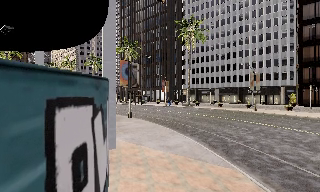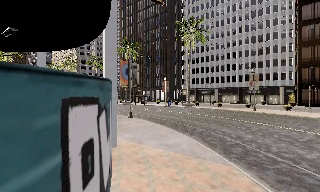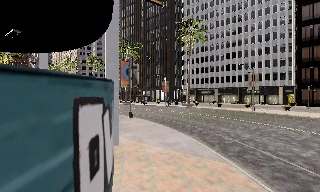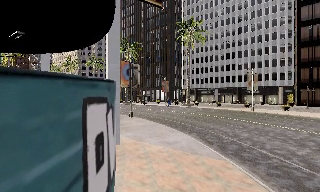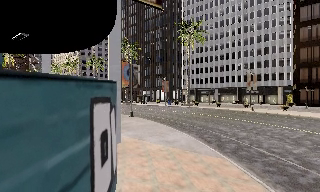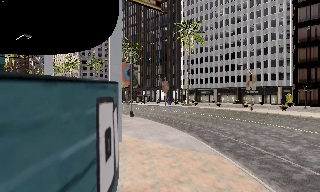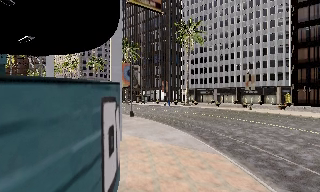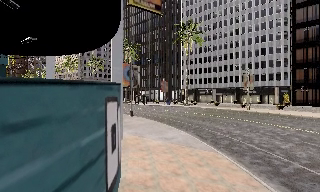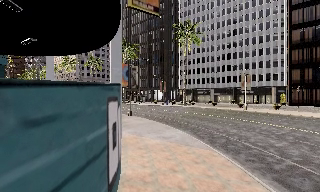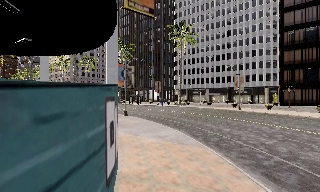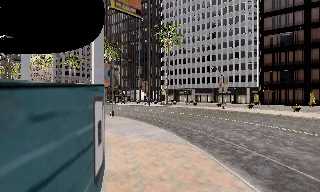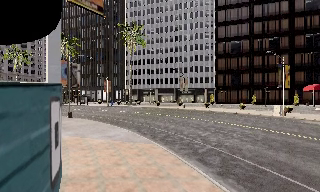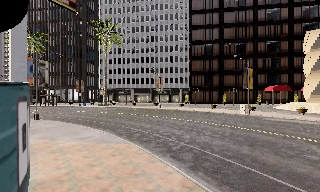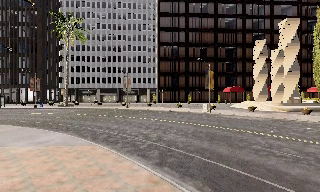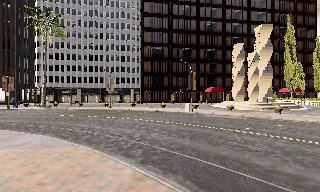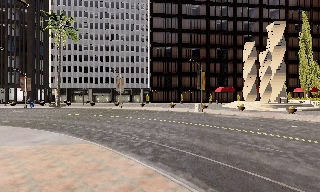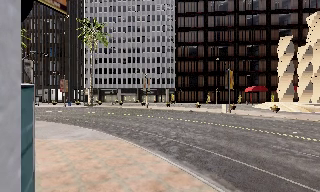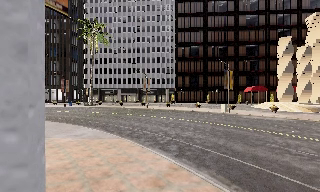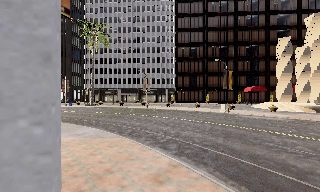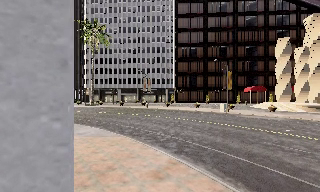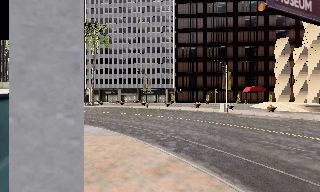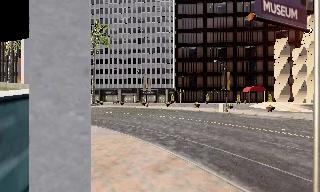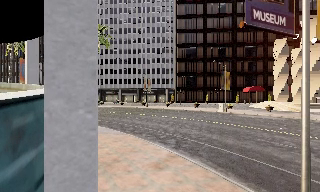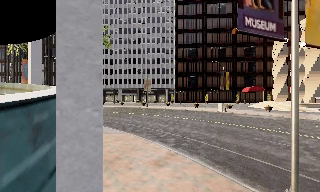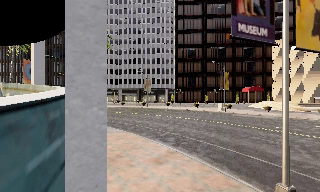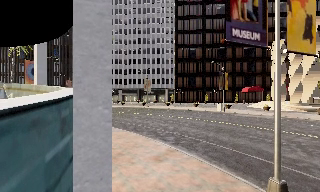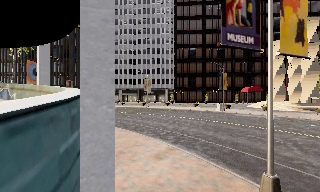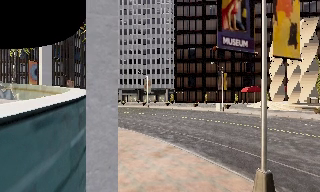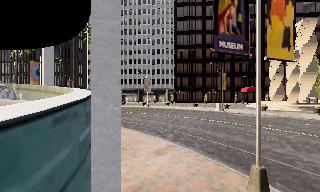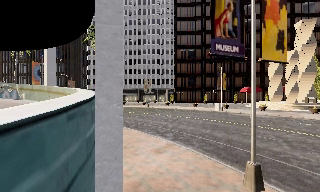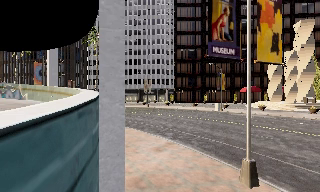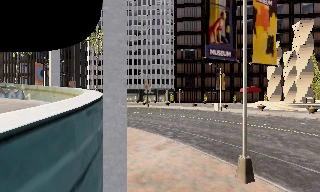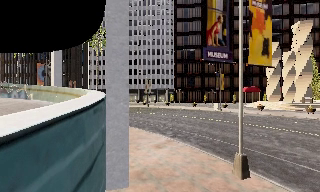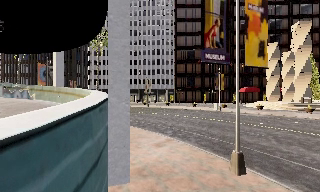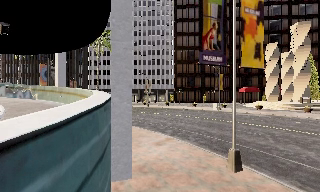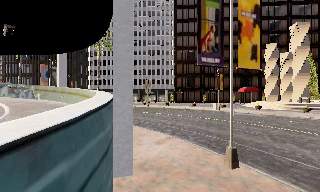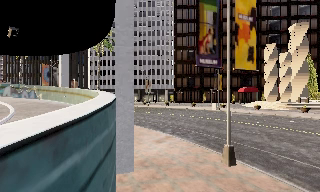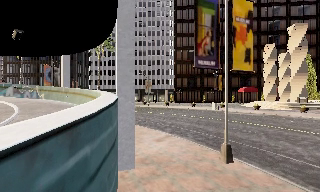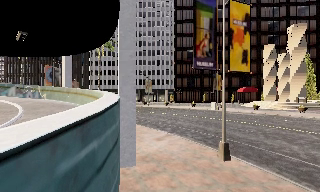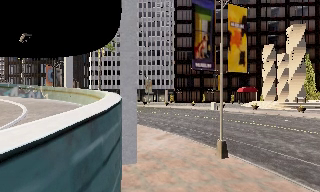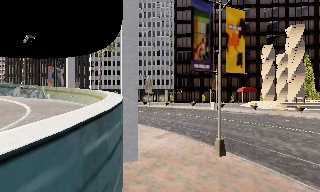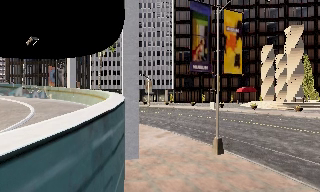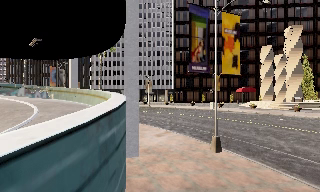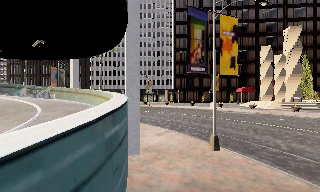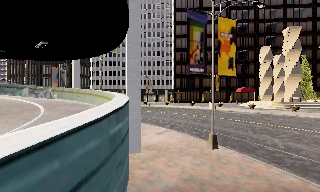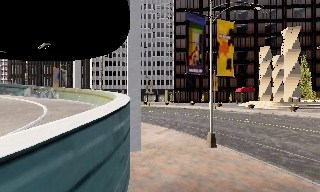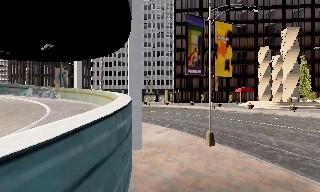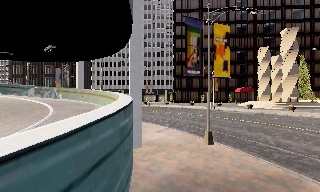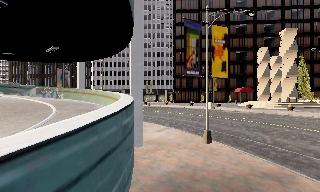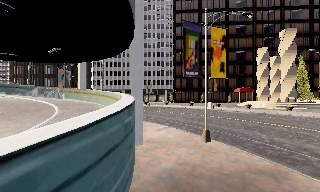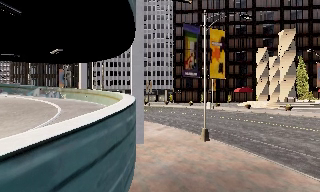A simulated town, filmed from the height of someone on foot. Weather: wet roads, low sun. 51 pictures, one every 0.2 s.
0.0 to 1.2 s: The camera travels backward, about 1.5 m, so what stands in front gets smaller.
1.2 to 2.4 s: The camera pans to its right, which is clockwise from overhead, by about 30 degrees. It travels backward, about 1.5 m, so what stands in front gets smaller.
2.4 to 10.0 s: The camera travels backward, about 9 m, so what stands in front gets smaller.
The film runs backward here.
